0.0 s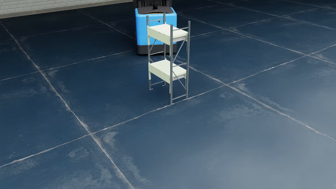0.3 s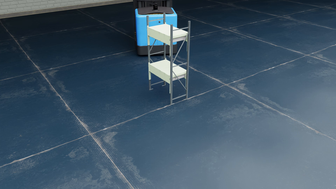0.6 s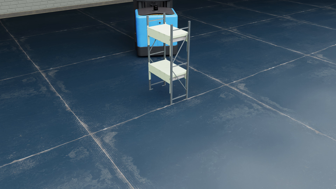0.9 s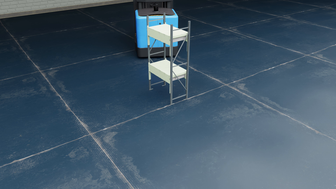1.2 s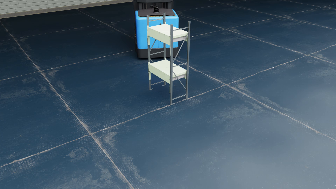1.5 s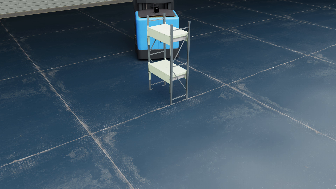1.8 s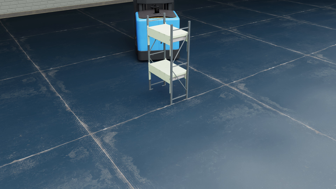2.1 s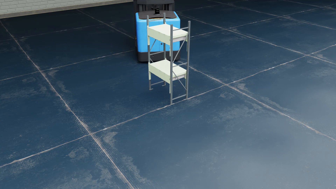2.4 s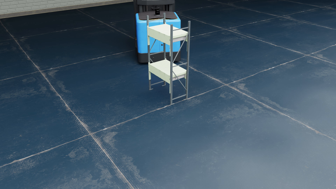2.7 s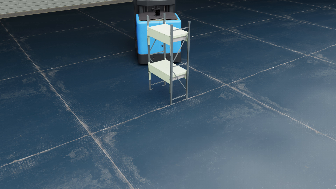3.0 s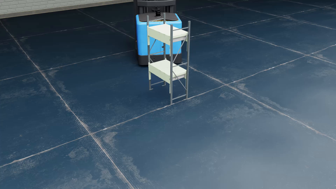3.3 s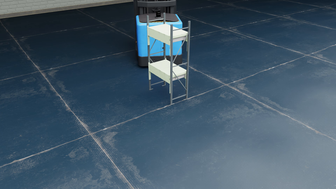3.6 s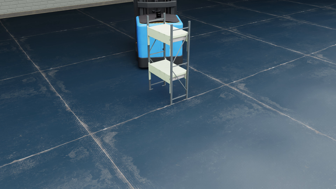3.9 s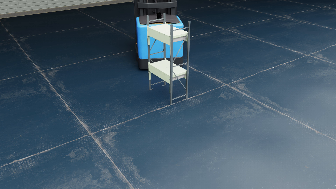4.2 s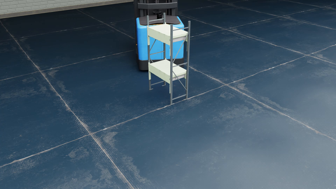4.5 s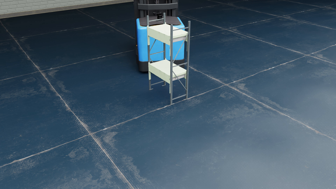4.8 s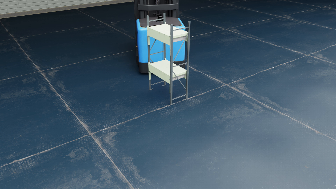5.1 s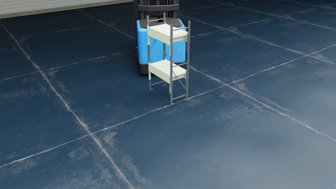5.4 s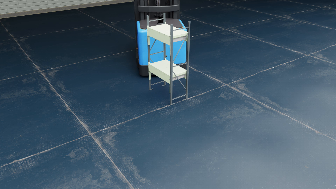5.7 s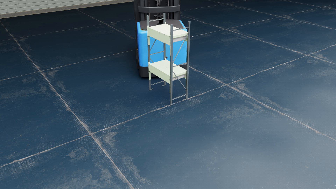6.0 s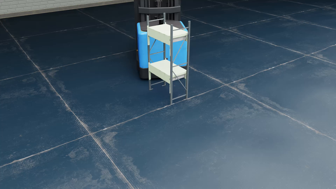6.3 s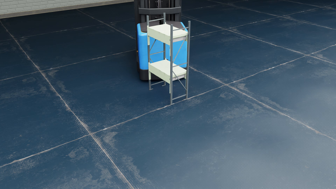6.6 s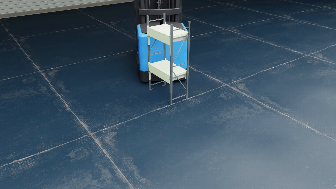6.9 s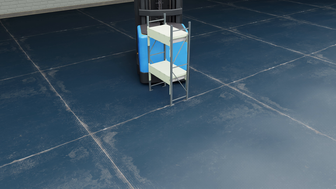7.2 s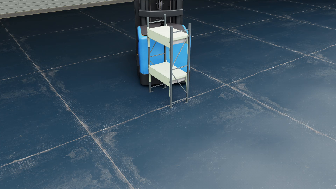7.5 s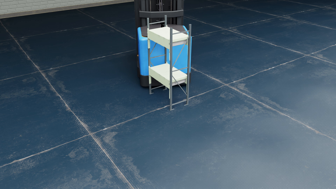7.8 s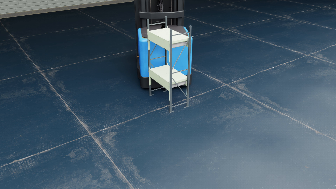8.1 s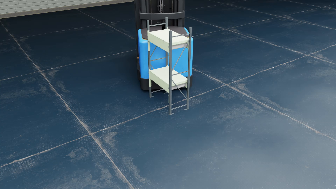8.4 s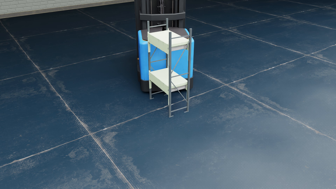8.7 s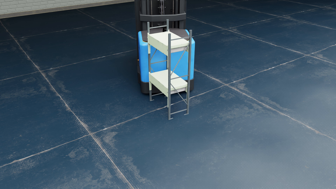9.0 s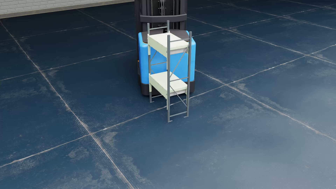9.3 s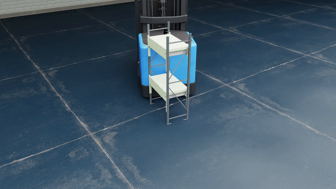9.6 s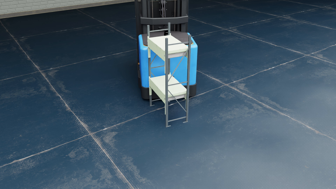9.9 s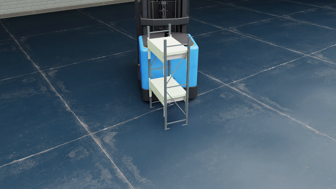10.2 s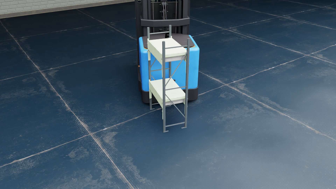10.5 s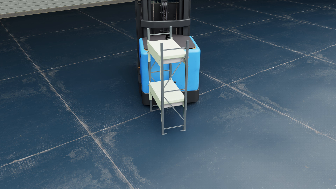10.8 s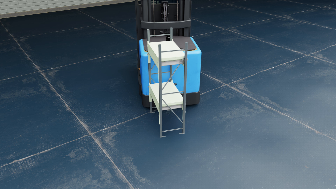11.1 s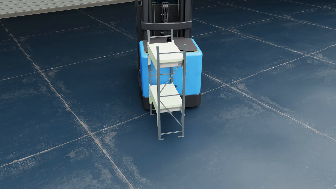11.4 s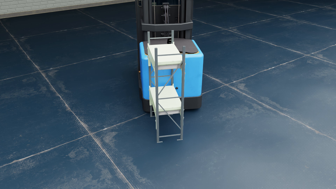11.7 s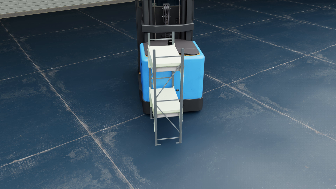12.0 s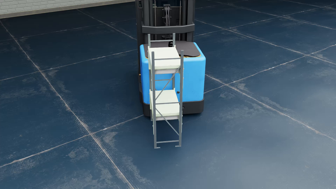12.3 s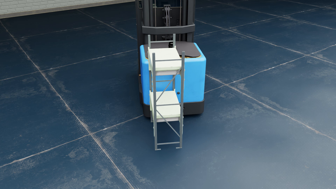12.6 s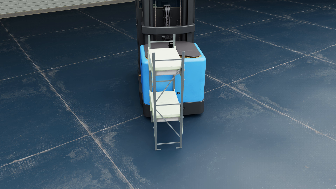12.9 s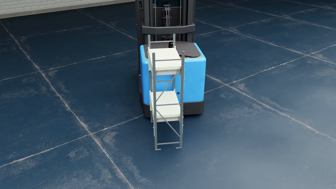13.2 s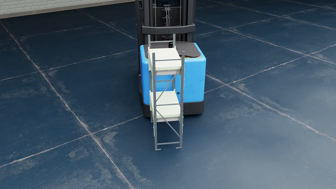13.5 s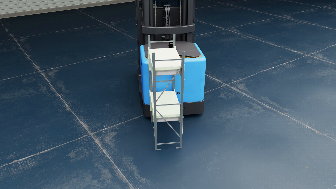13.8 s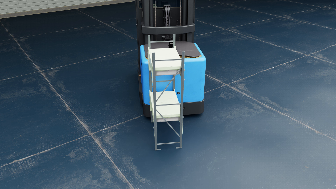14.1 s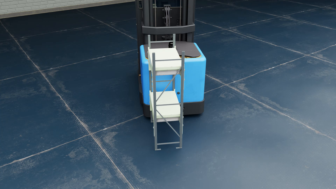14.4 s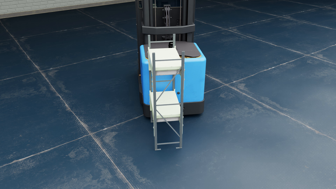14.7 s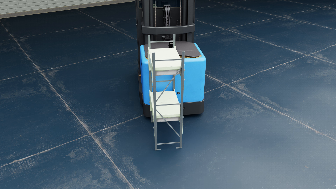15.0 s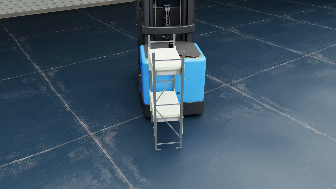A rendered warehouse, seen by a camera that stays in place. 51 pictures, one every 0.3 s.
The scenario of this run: A forklift runs into an object in its way.
